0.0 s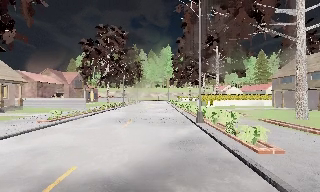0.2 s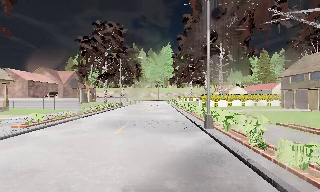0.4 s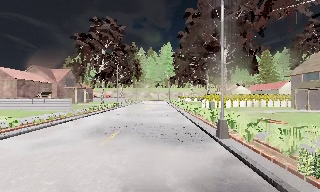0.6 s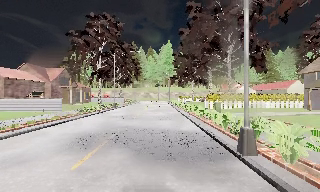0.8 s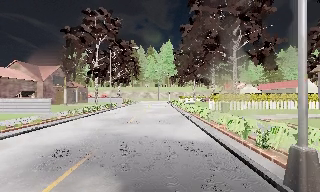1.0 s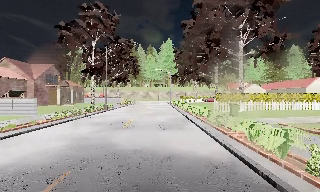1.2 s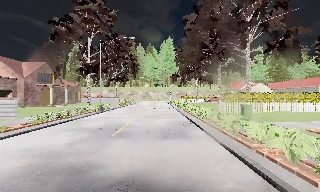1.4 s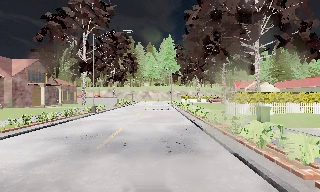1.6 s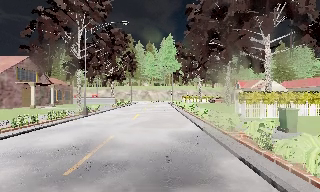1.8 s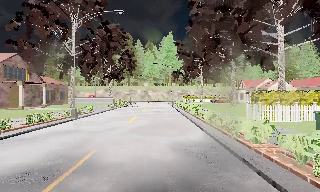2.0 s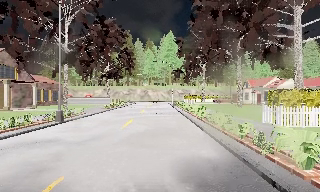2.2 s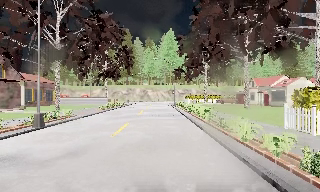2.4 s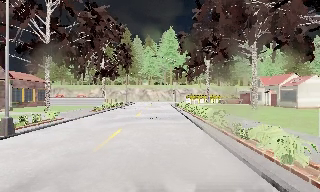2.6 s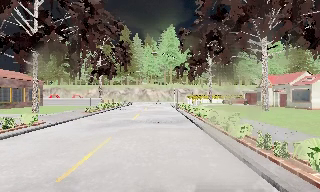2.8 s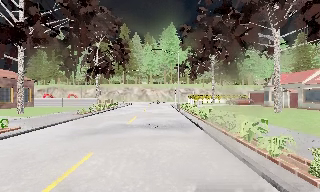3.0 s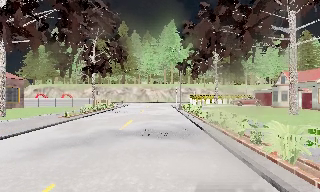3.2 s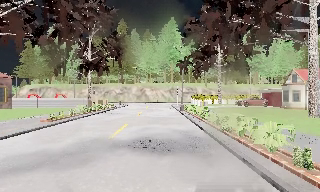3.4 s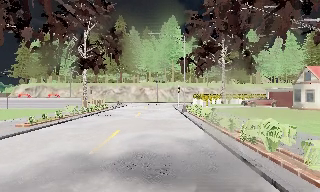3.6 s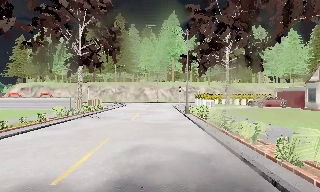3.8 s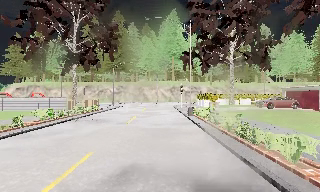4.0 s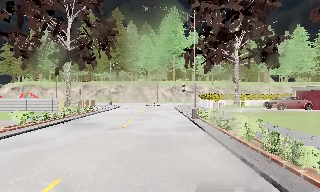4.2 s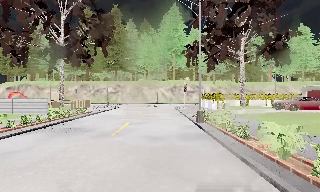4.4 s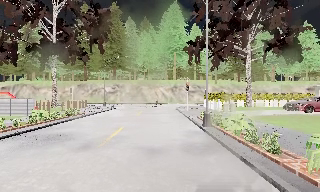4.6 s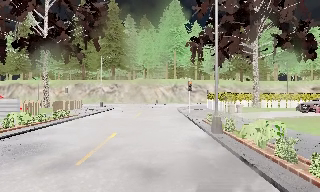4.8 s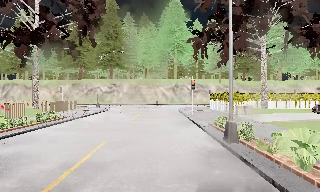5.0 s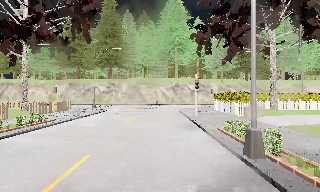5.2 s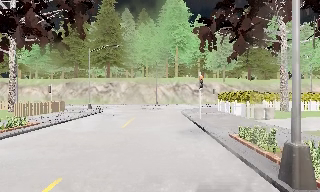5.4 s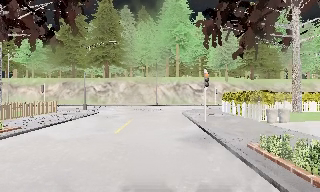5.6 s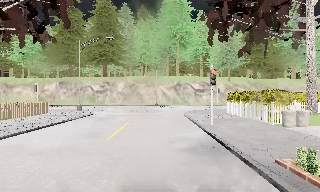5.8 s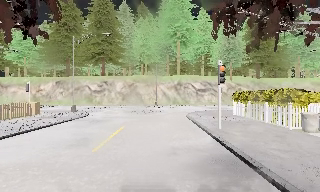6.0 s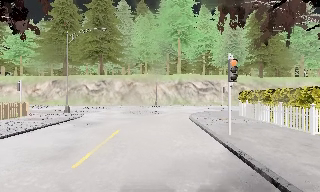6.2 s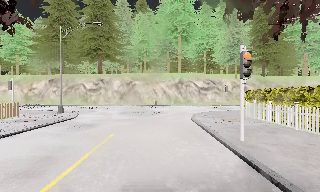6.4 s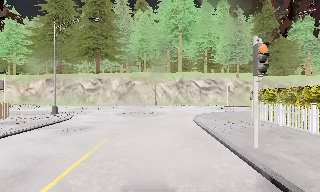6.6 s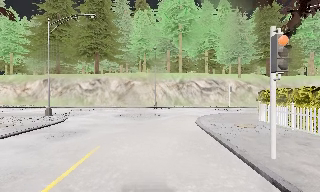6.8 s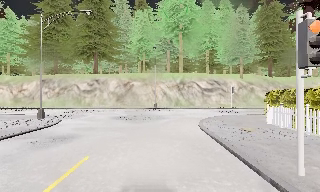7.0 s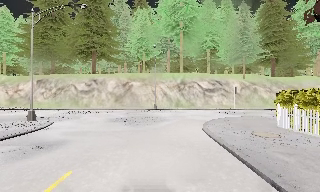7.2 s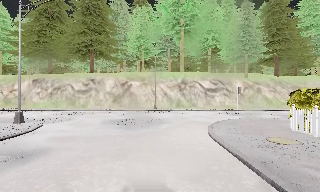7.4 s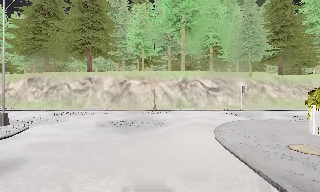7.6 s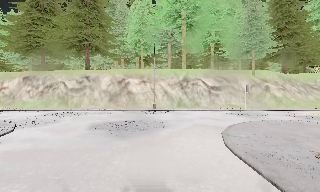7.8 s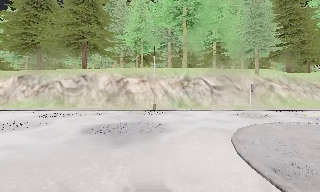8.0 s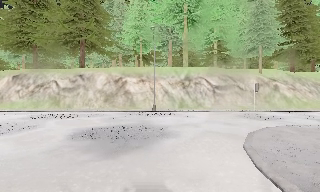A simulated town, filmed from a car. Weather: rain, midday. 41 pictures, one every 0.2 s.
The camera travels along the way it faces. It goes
forward.
0.0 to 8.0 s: The camera travels forward, about 55 m, so what stands in front looms larger. It loses speed.
The film runs forward here.
